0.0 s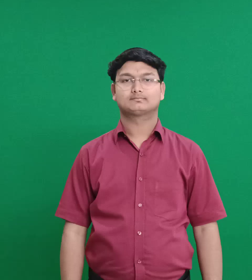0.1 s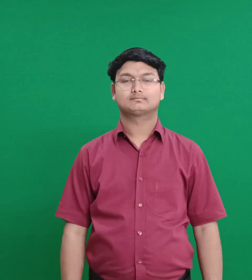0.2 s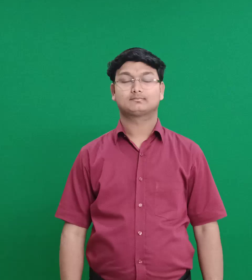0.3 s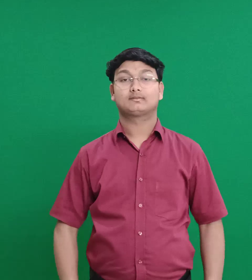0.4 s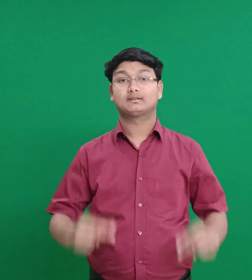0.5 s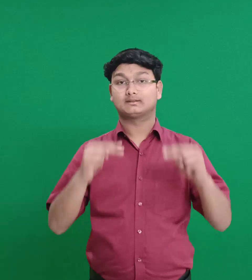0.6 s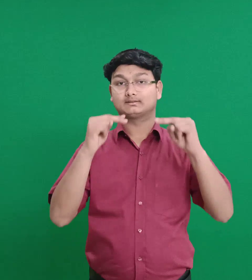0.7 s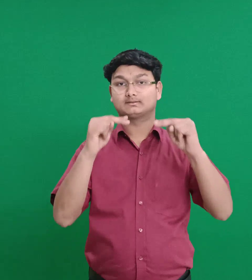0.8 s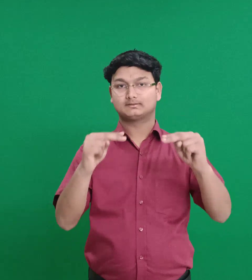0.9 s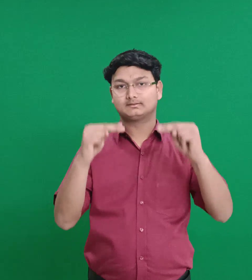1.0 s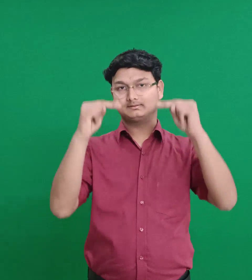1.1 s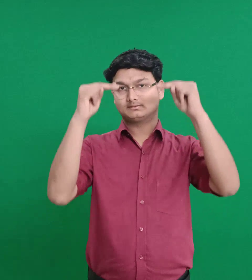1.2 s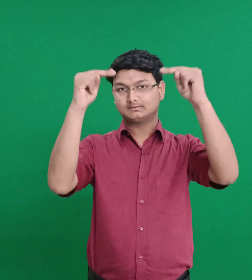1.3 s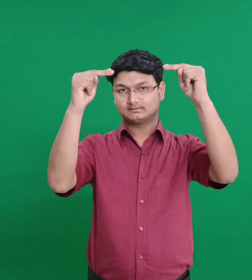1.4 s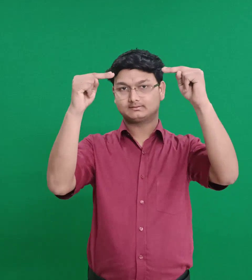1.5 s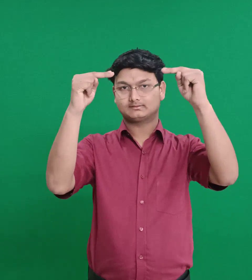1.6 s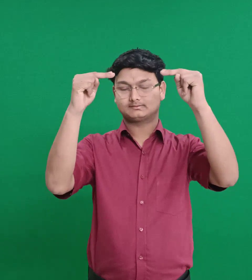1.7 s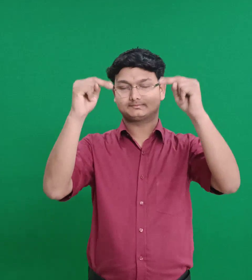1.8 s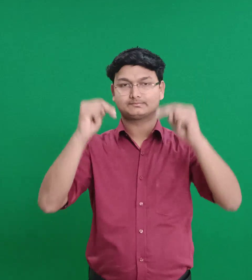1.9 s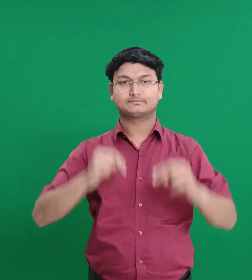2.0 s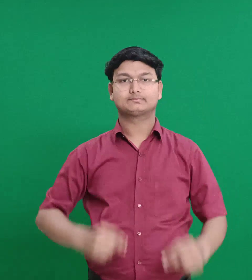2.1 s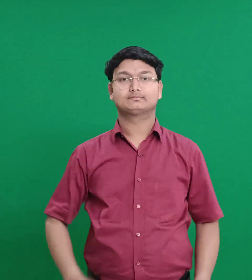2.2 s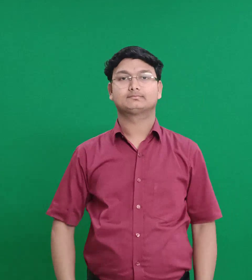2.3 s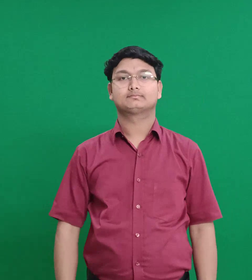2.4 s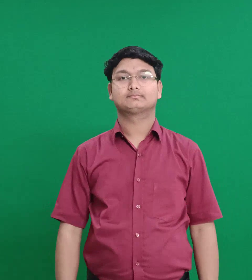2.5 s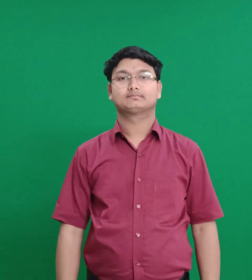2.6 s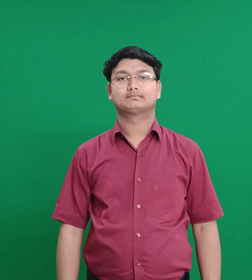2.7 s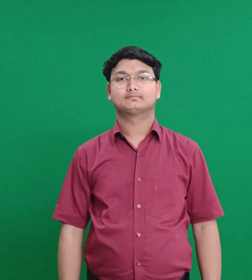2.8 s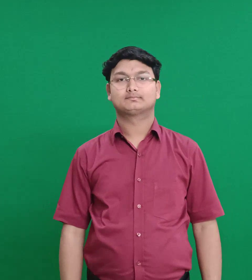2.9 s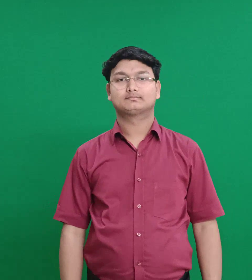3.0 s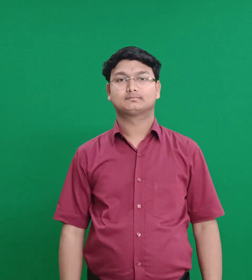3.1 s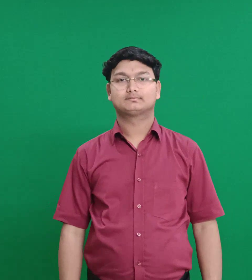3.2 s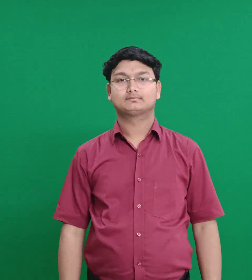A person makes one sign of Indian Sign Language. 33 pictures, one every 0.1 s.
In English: nob
